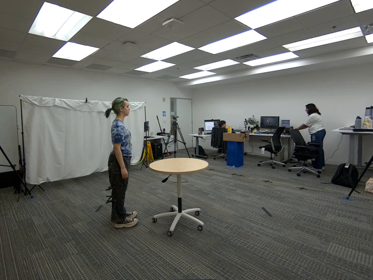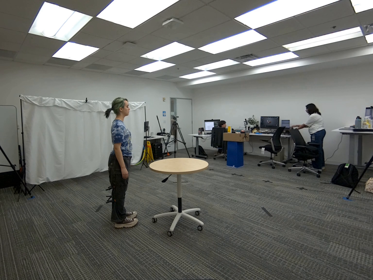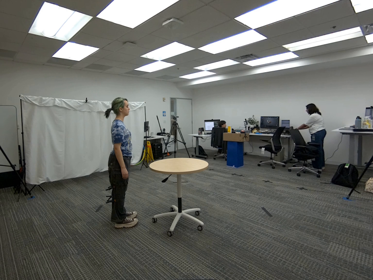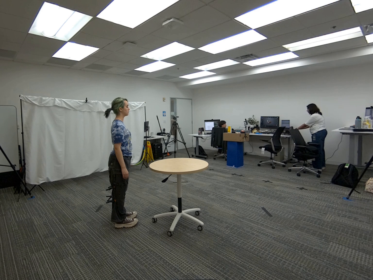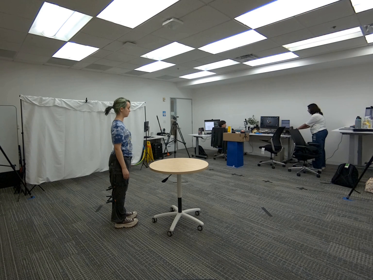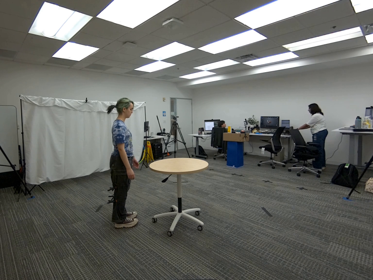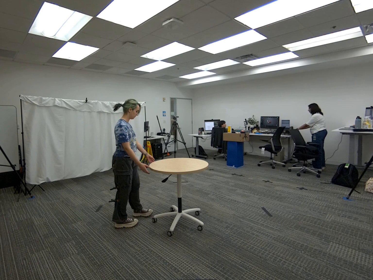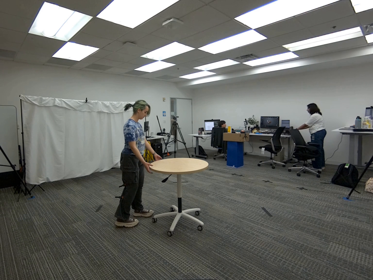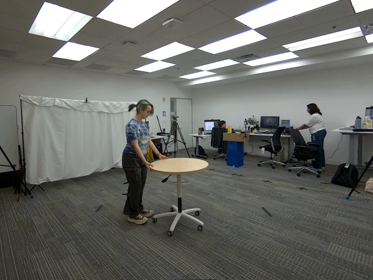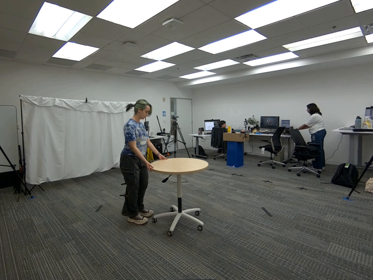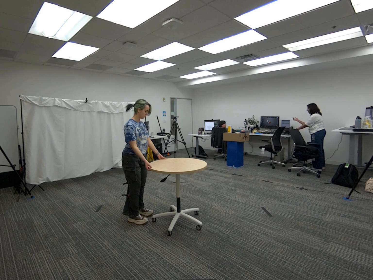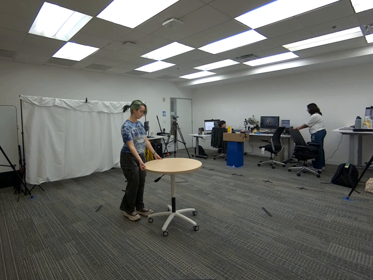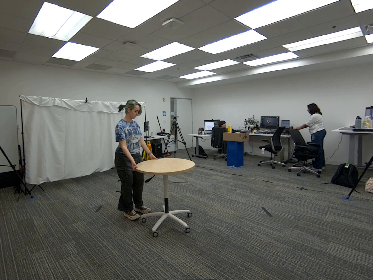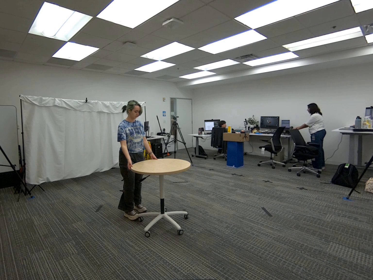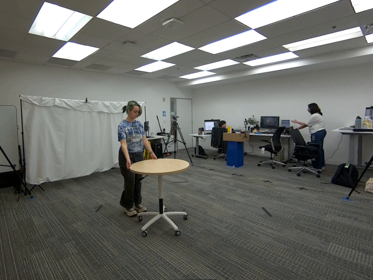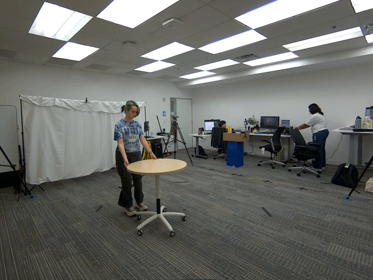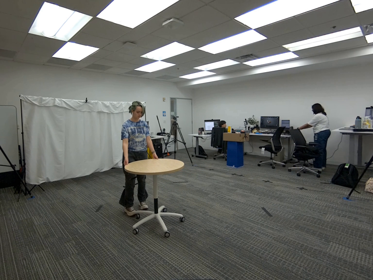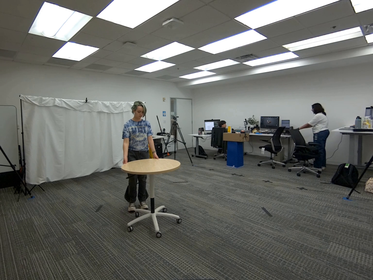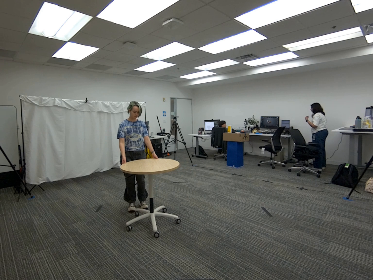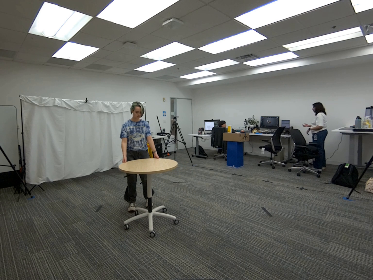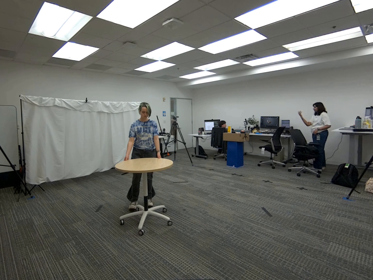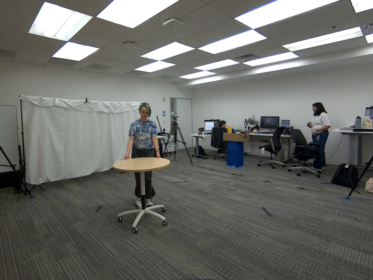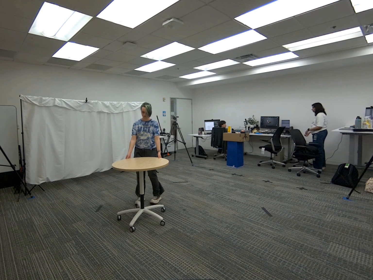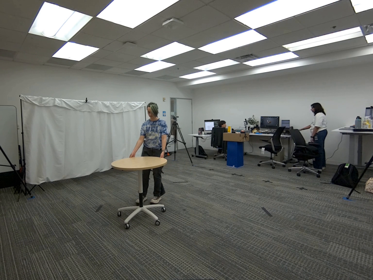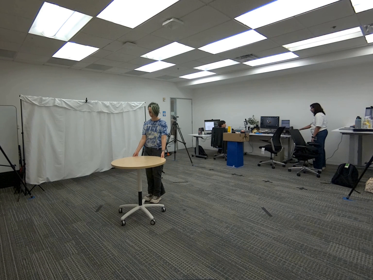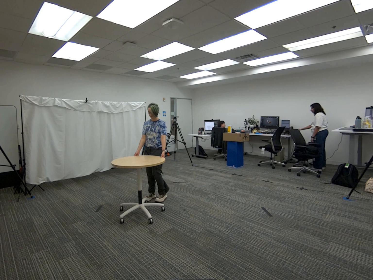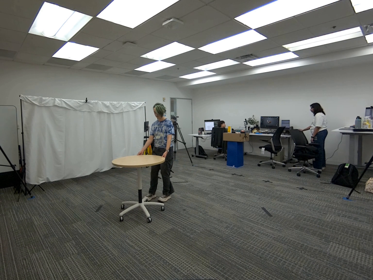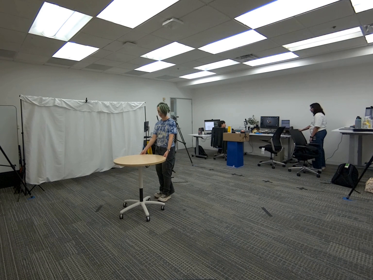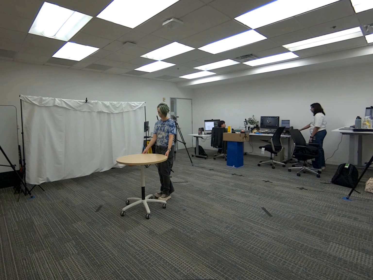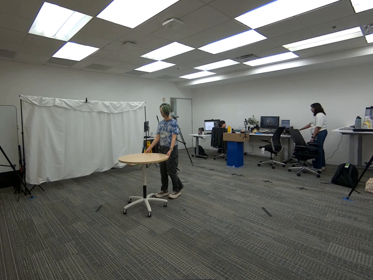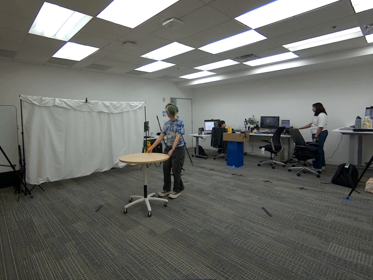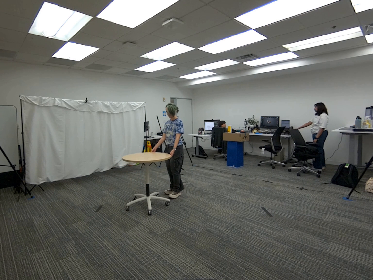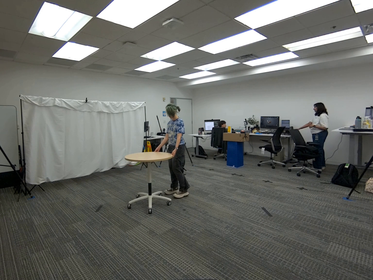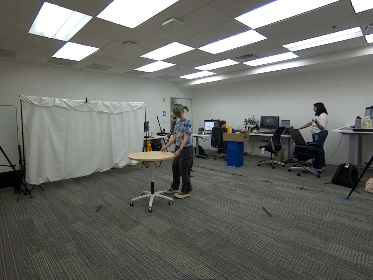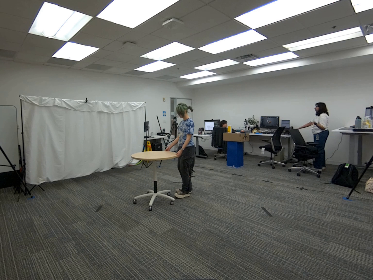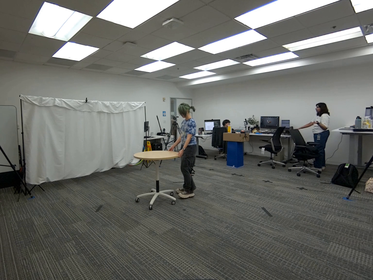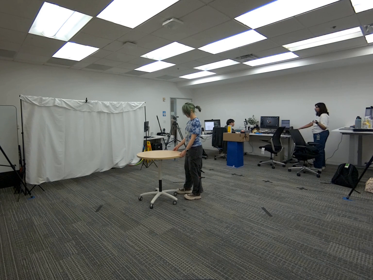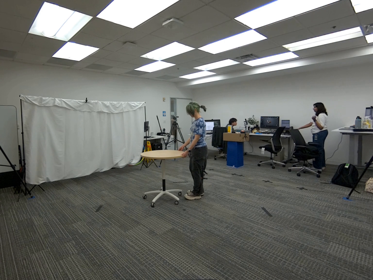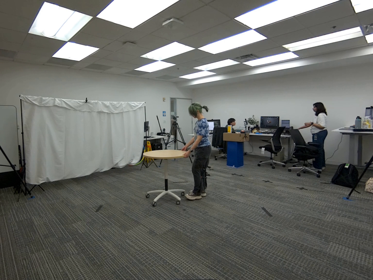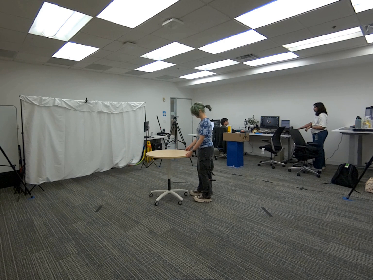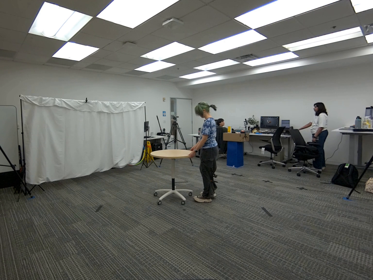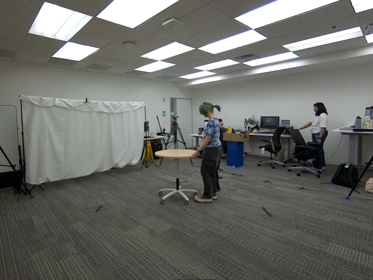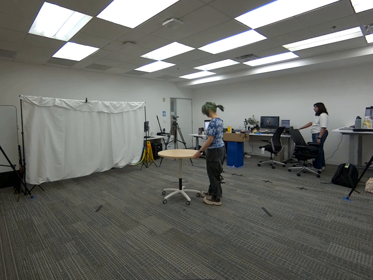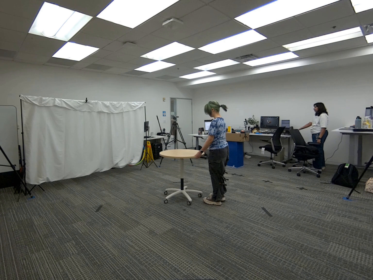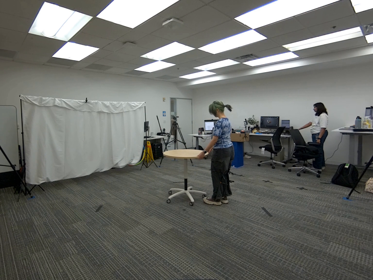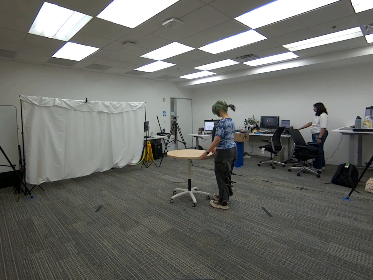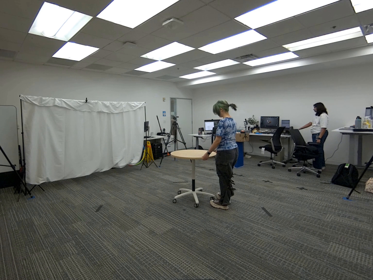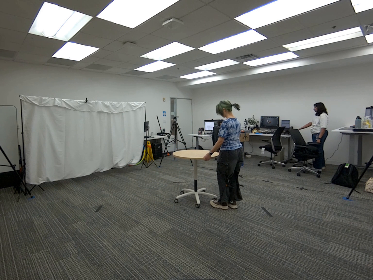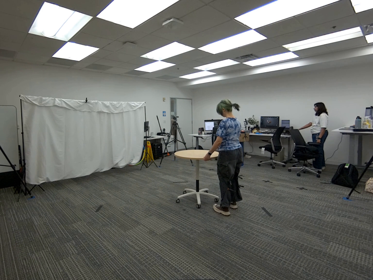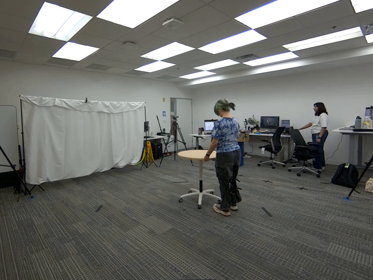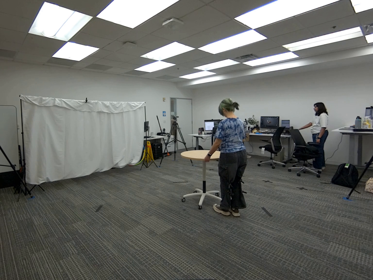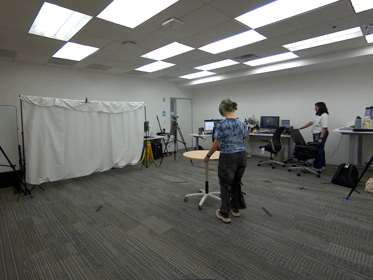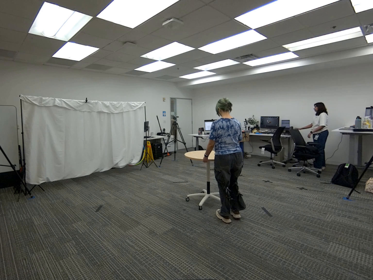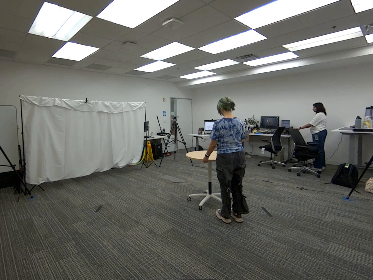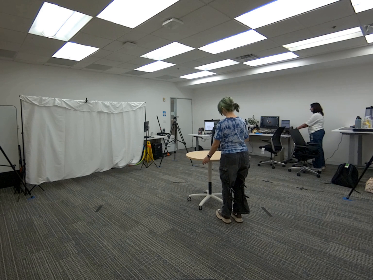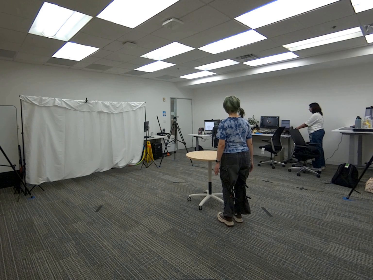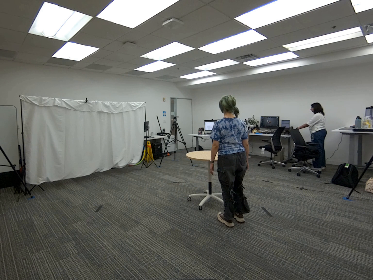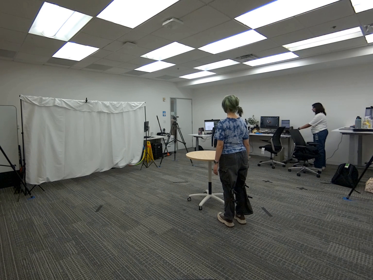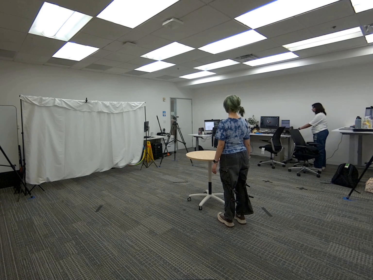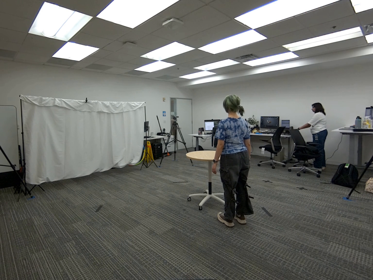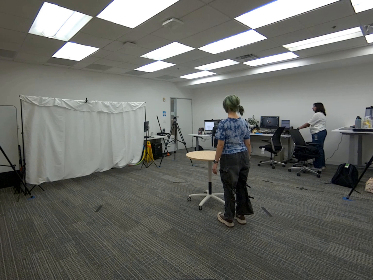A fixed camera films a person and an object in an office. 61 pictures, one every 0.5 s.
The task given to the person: Walk to the round table, use both of your hands to pull the table around the bounding area.
